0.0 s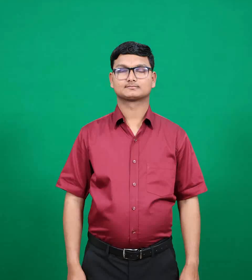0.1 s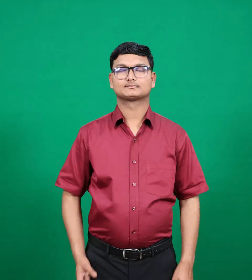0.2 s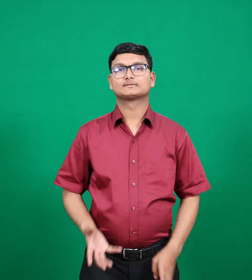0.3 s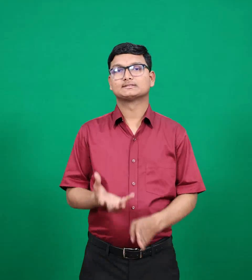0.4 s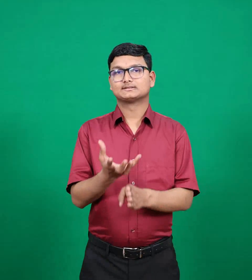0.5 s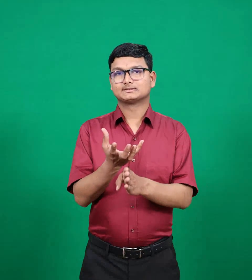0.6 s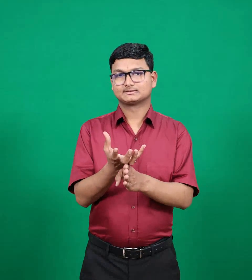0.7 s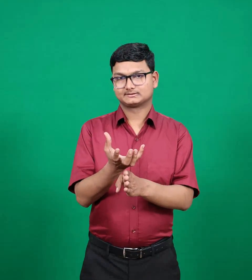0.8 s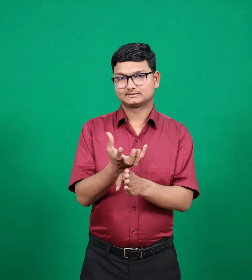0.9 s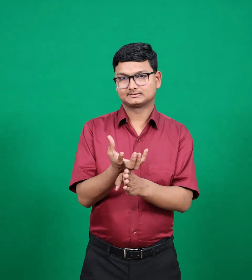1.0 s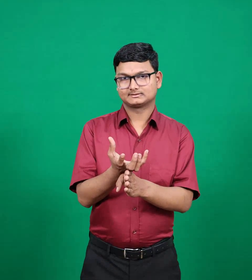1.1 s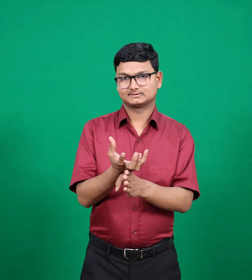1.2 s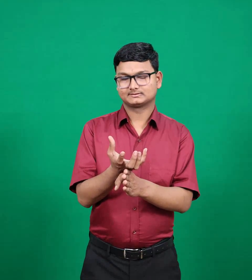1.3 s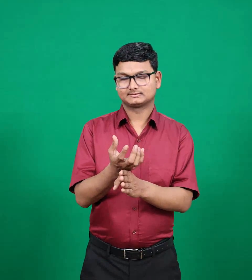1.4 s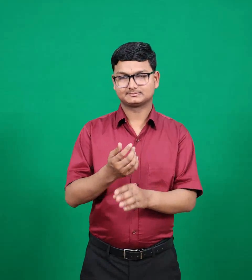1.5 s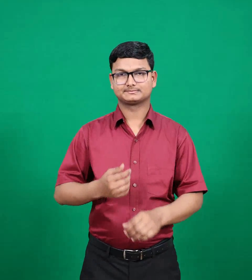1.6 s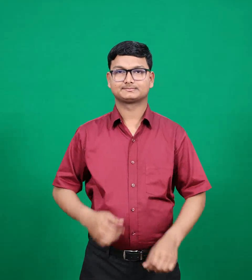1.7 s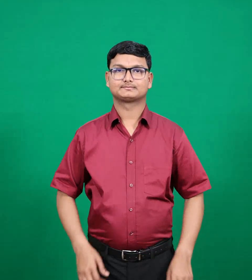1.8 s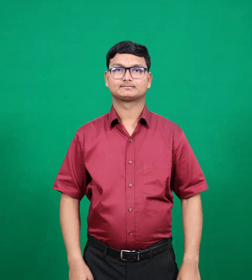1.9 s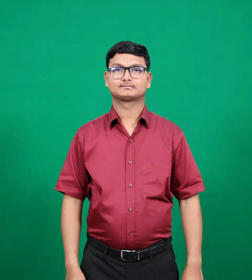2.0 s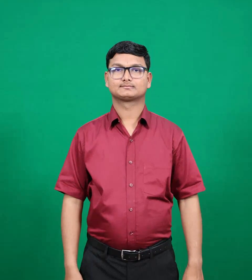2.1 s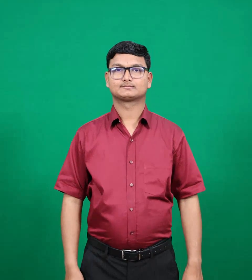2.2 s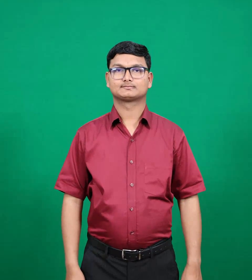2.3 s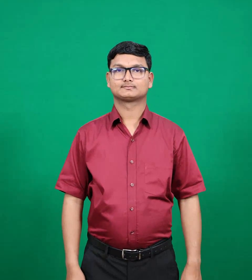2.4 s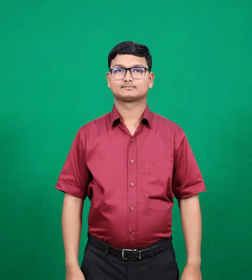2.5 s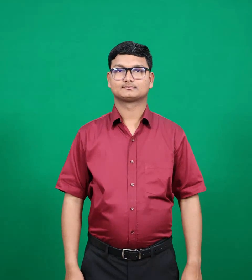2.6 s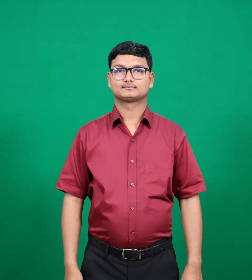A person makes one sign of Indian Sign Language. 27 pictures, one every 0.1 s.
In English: kiriath jearim
